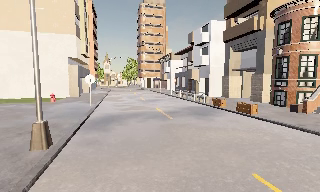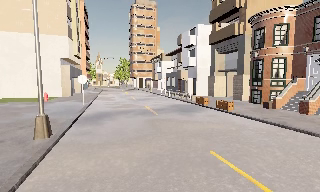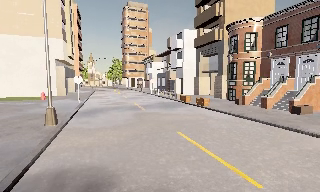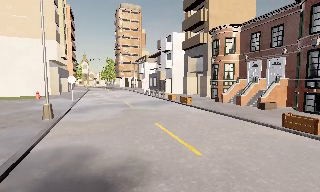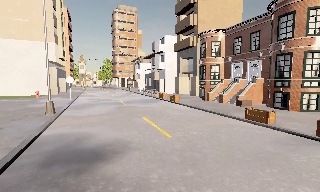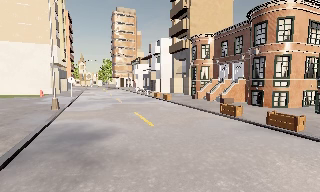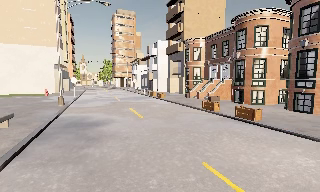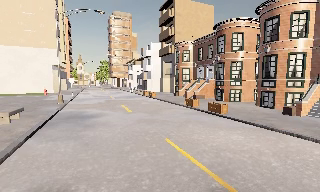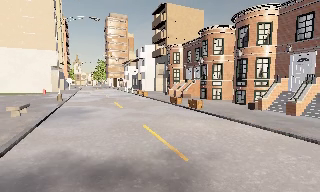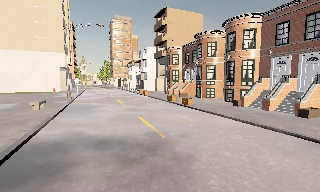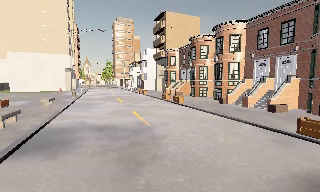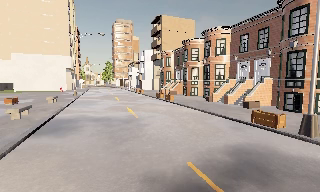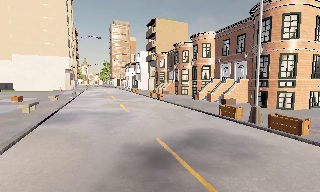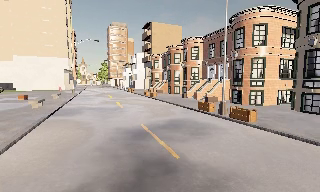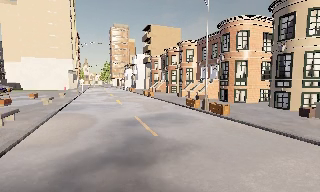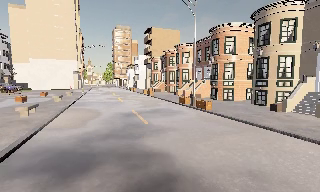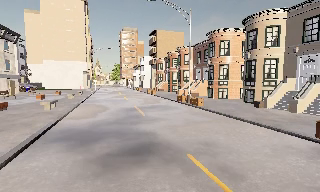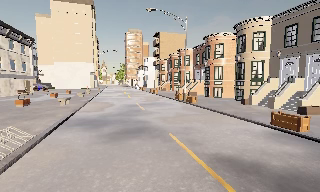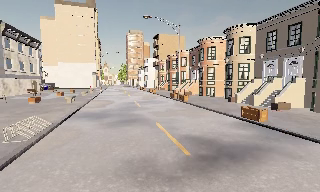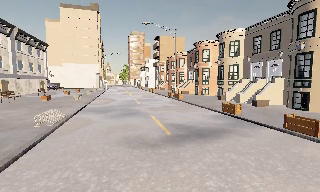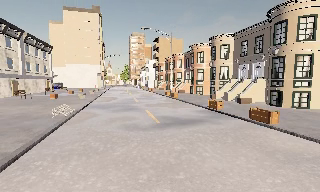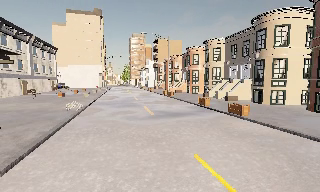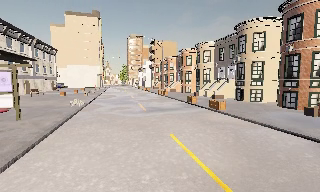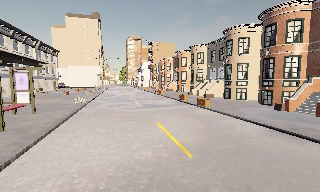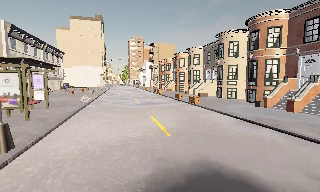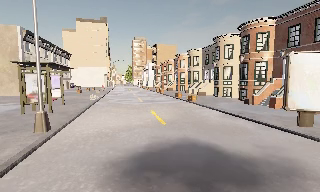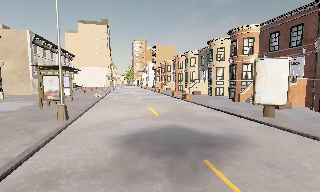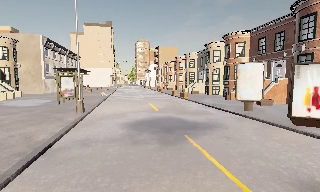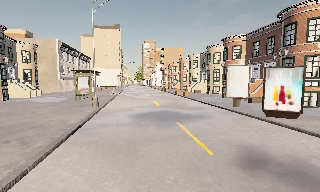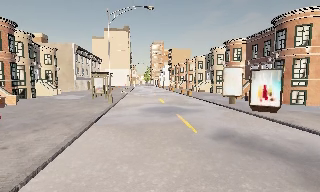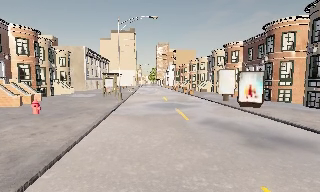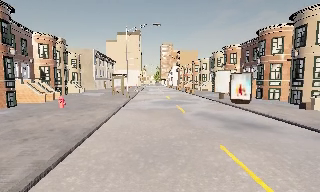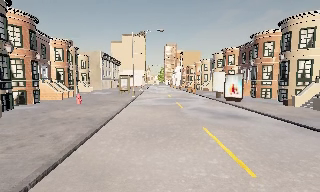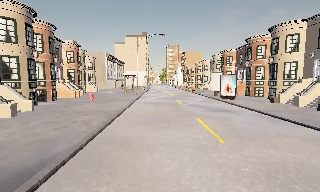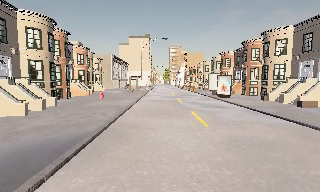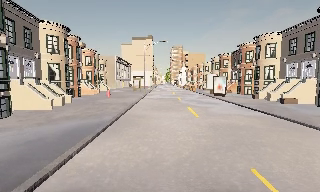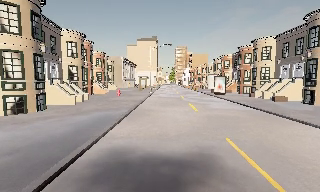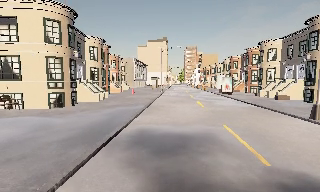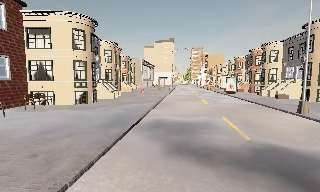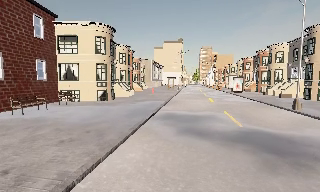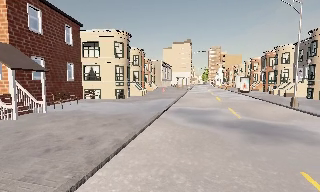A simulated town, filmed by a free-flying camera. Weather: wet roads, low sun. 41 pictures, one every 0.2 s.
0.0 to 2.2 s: The camera travels backward and to its right, about 17 m, so what stands in front gets smaller.
2.2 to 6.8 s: The camera pans to its left, which is counterclockwise from overhead, by about 20 degrees. It travels backward, about 40 m, so what stands in front gets smaller.
6.8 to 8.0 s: The camera swings to its left by about 15 degrees, and the scene slides to the right. It travels backward, about 10 m, so what stands in front gets smaller.
The film runs forward here.
